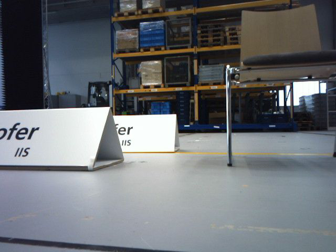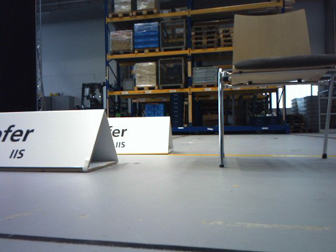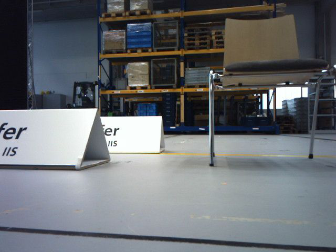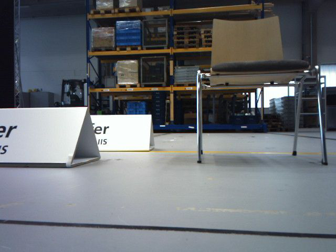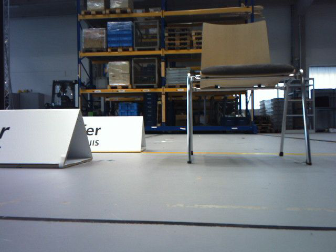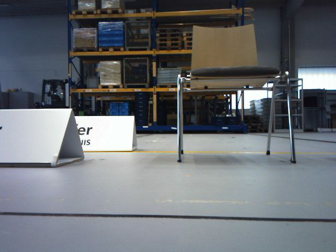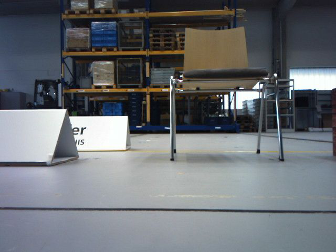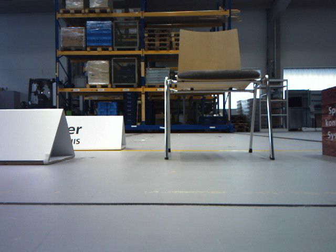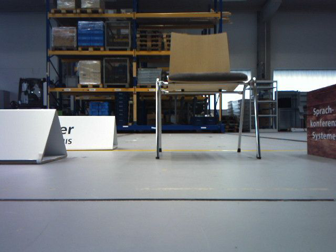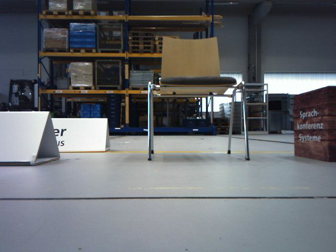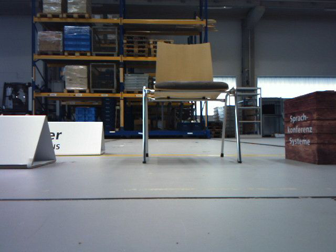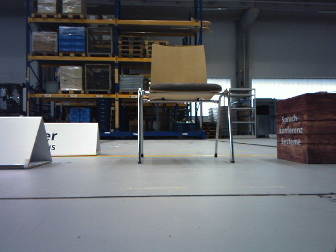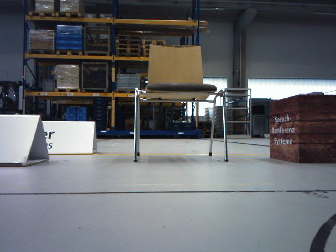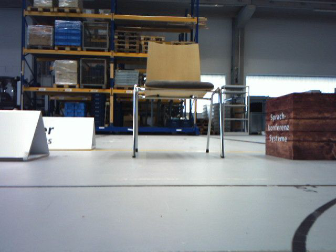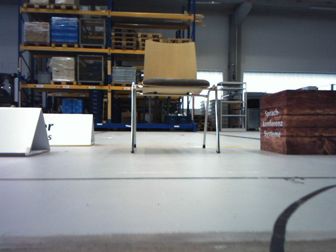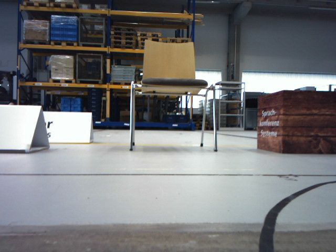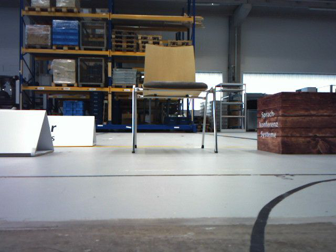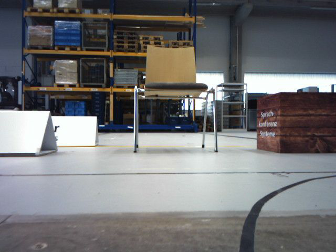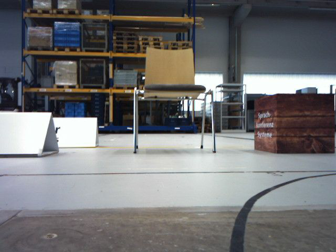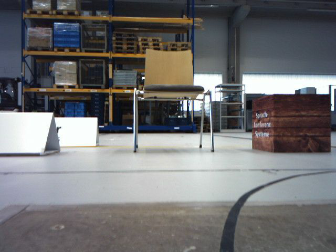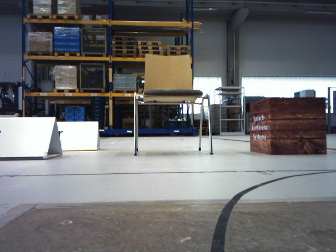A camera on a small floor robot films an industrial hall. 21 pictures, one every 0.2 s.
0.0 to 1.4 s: The camera pans to its right, which is clockwise from overhead, by about 10 degrees. It travels backward, about 0.3 m, so what stands in front gets smaller.
1.4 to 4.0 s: The camera travels backward, about 0.5 m, so what stands in front gets smaller.
The film runs backward here.
